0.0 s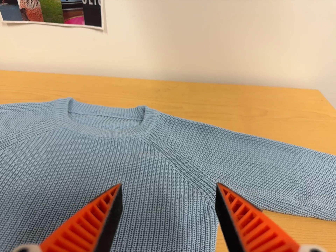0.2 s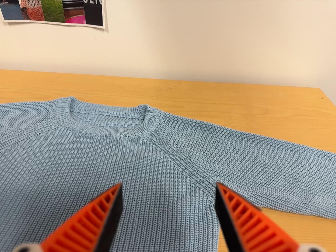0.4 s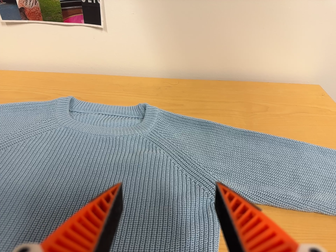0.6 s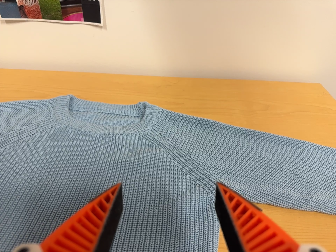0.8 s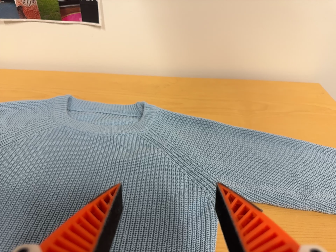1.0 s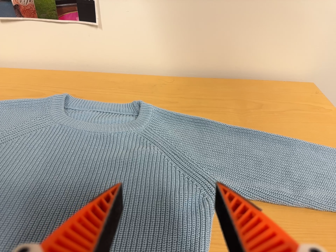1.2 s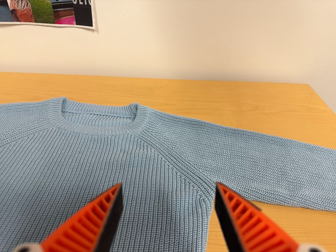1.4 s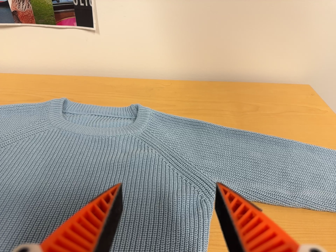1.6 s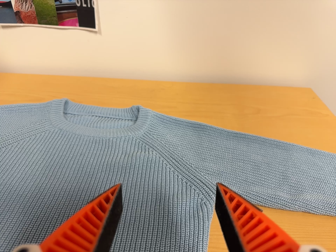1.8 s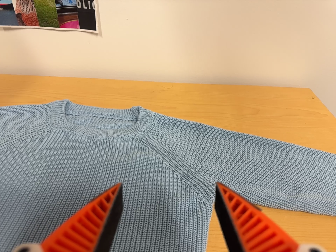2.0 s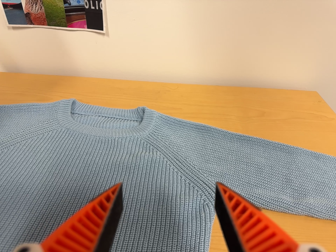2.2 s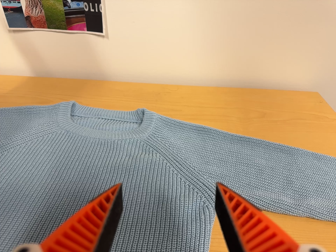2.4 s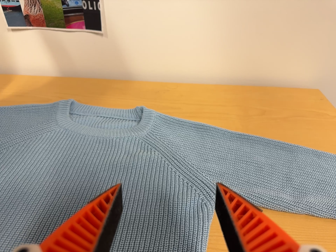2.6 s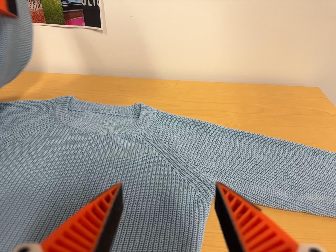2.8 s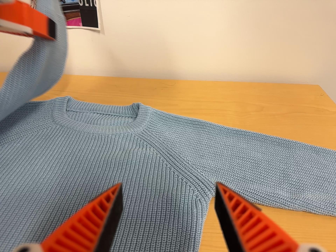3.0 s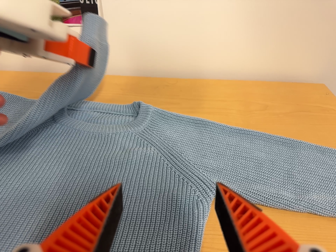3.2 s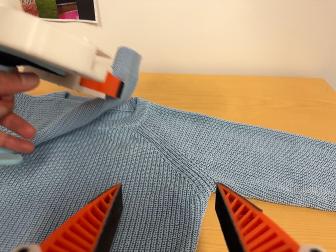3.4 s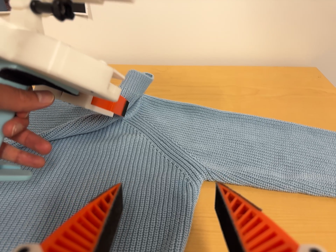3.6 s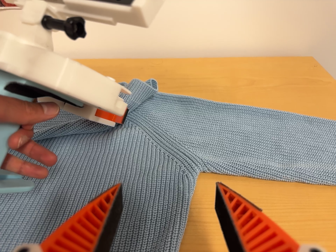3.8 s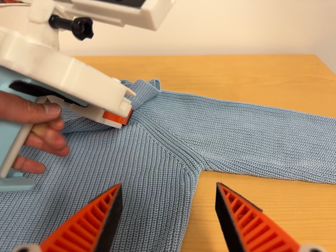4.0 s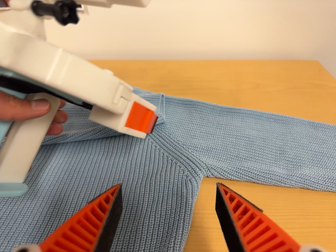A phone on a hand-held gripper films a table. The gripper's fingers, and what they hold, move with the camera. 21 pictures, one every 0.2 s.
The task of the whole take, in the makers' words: left arm across.
0.0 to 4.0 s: The camera travels to its right, about 7 cm.
The film runs forward here.
